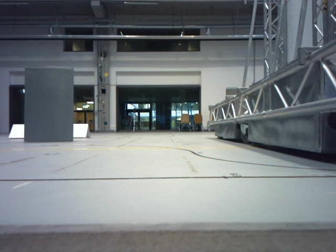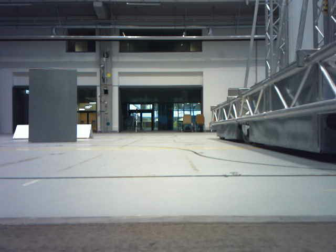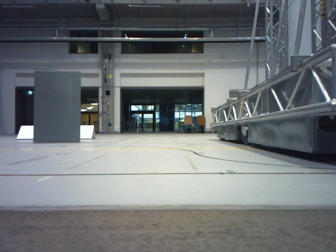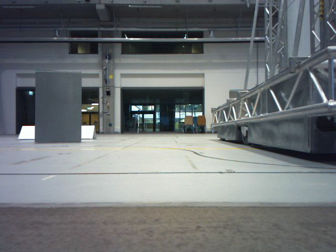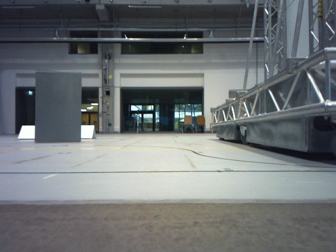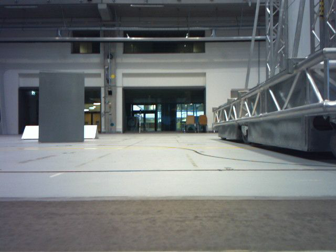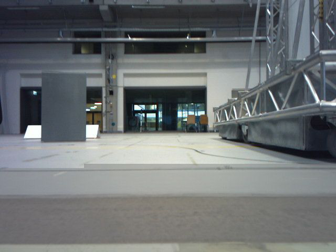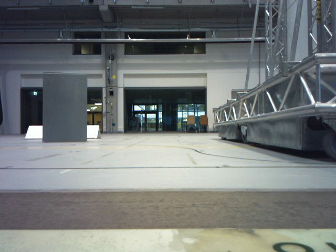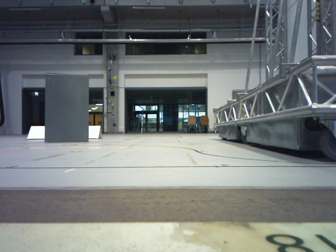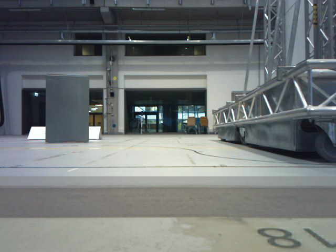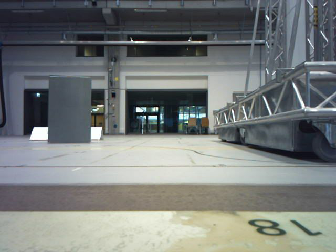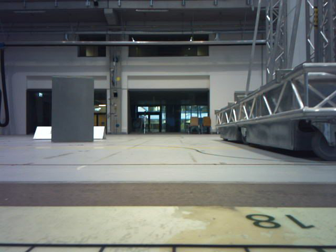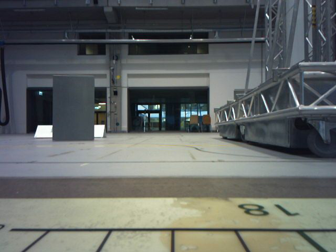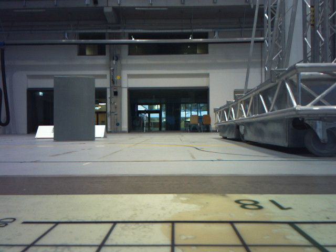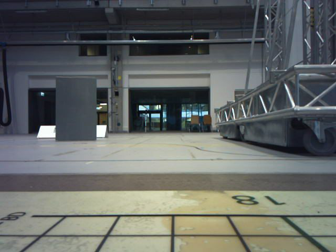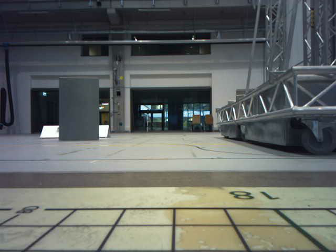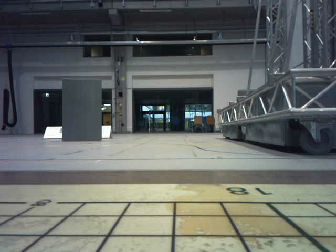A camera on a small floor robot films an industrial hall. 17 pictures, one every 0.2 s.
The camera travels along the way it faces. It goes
backward.
0.0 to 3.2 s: The camera travels backward, about 0.7 m, so what stands in front gets smaller.
The film runs backward here.
